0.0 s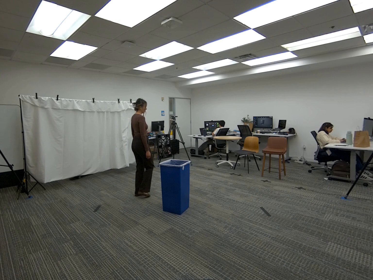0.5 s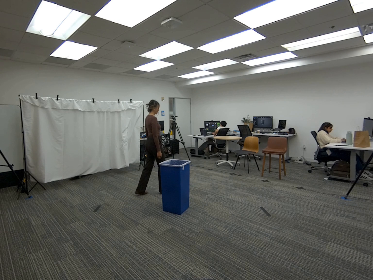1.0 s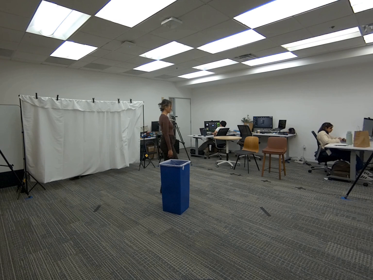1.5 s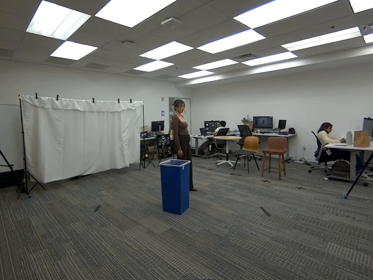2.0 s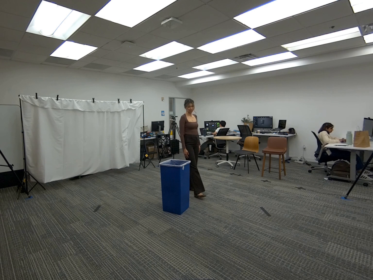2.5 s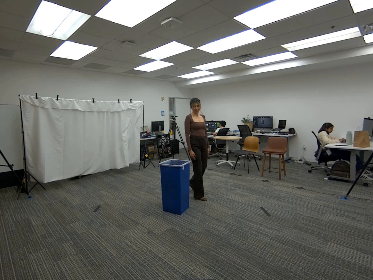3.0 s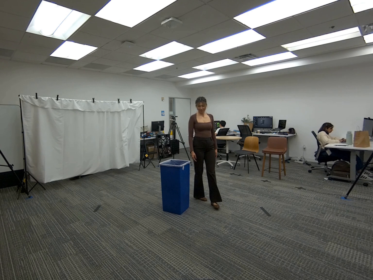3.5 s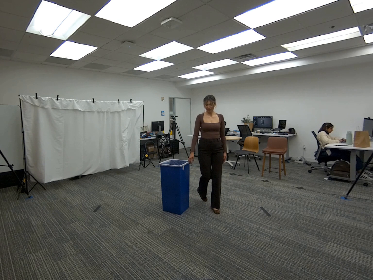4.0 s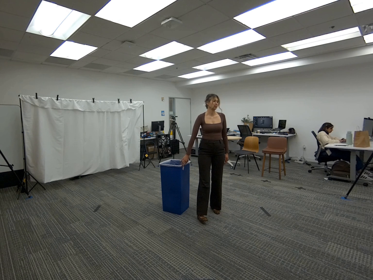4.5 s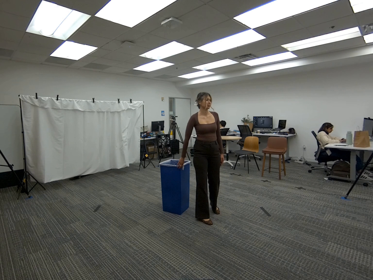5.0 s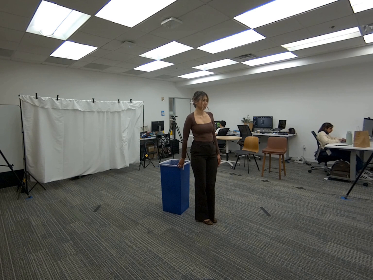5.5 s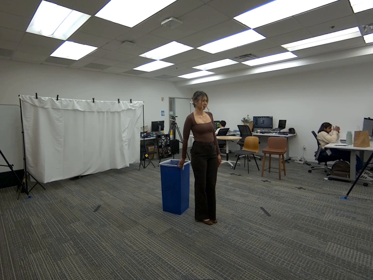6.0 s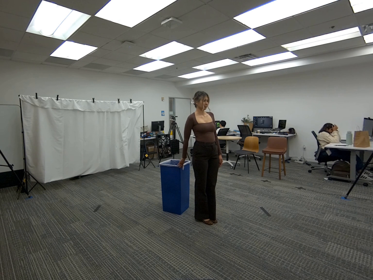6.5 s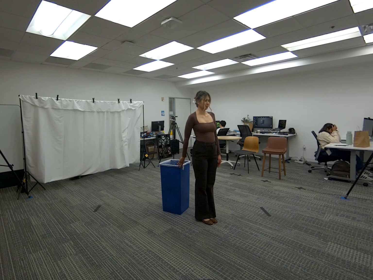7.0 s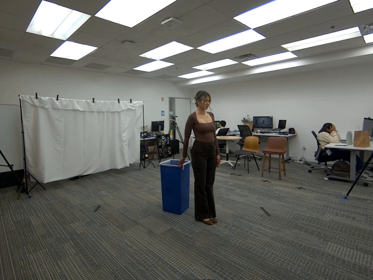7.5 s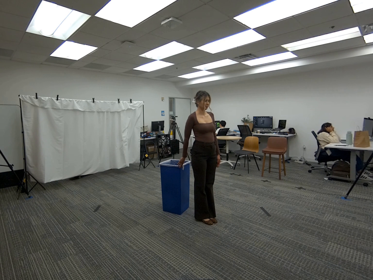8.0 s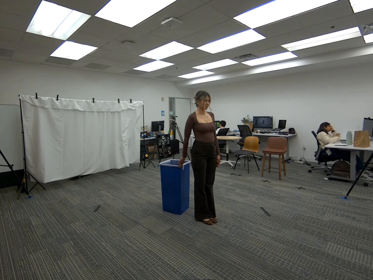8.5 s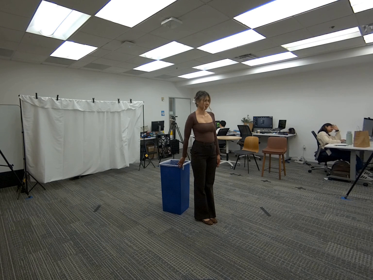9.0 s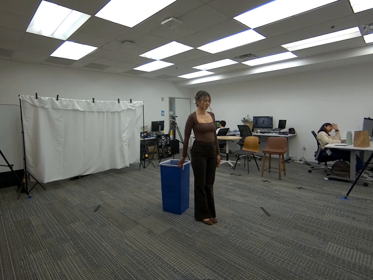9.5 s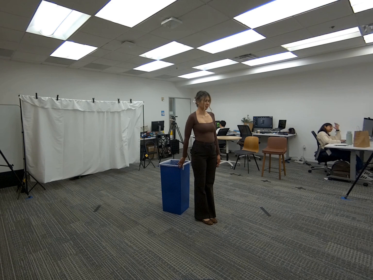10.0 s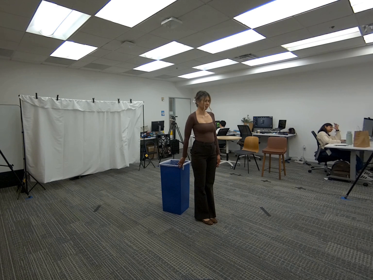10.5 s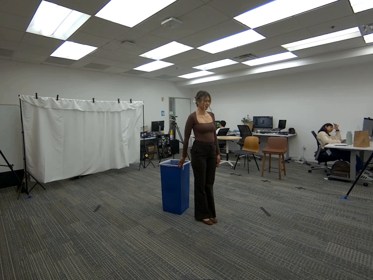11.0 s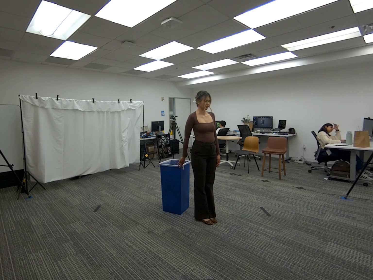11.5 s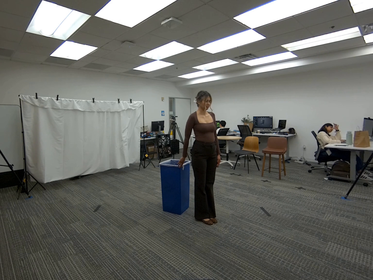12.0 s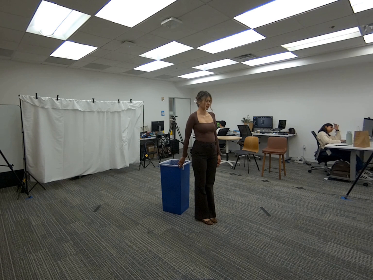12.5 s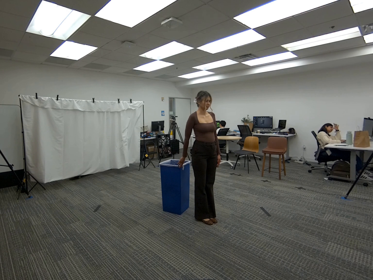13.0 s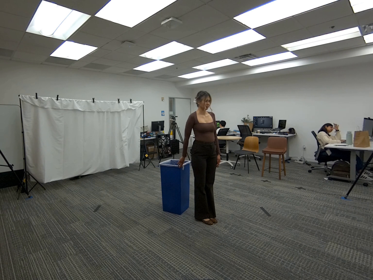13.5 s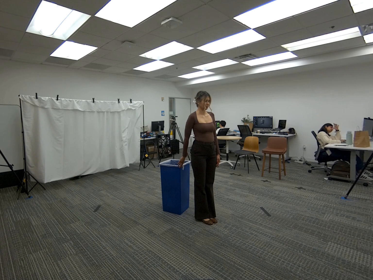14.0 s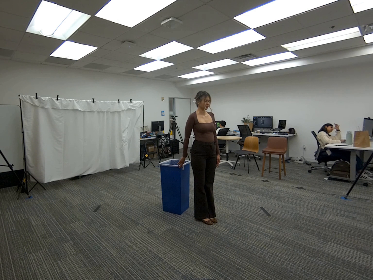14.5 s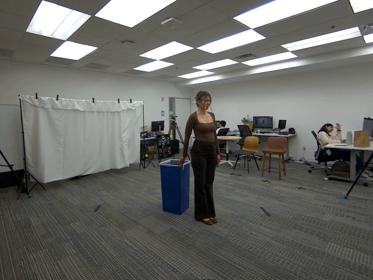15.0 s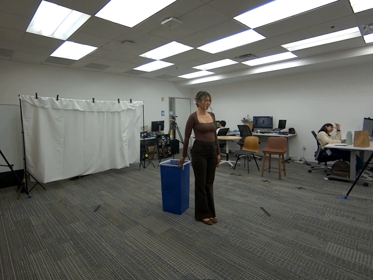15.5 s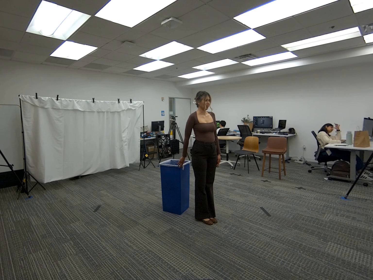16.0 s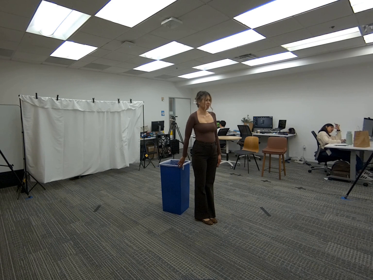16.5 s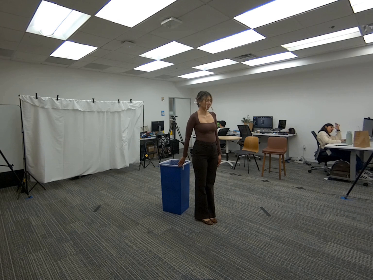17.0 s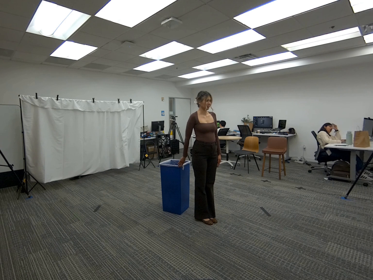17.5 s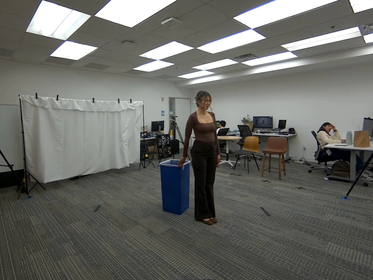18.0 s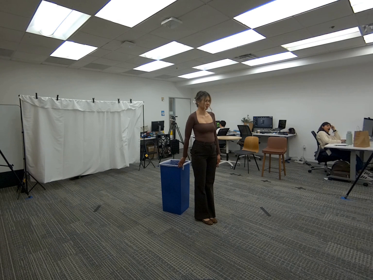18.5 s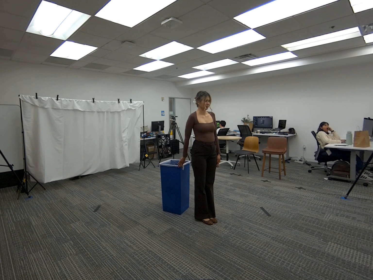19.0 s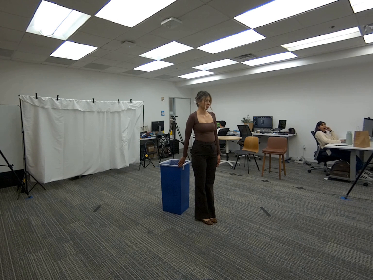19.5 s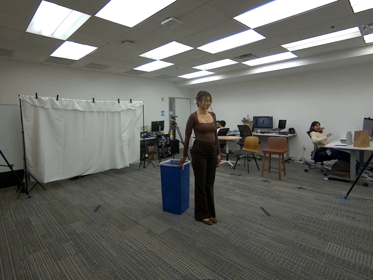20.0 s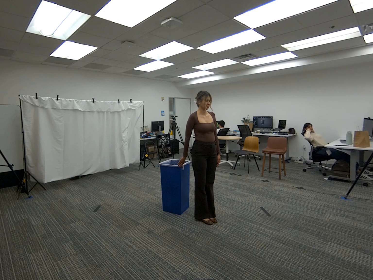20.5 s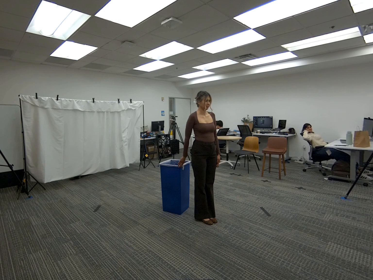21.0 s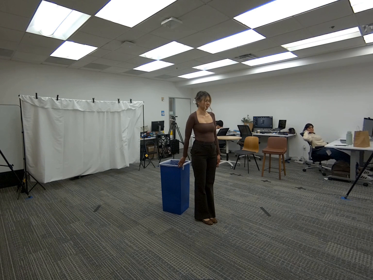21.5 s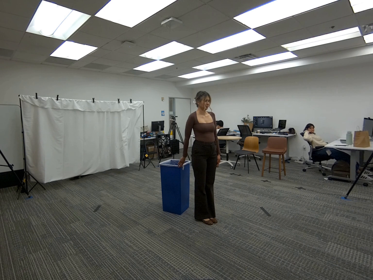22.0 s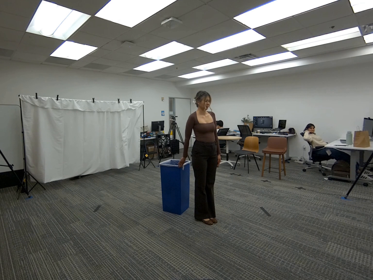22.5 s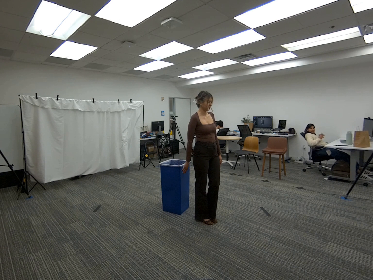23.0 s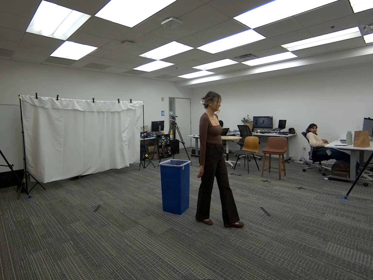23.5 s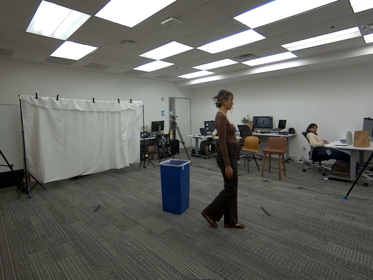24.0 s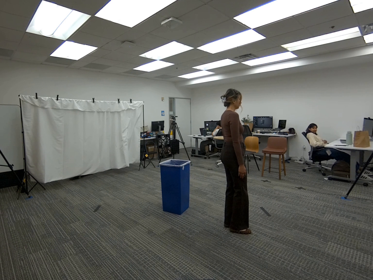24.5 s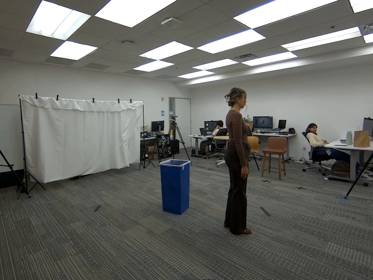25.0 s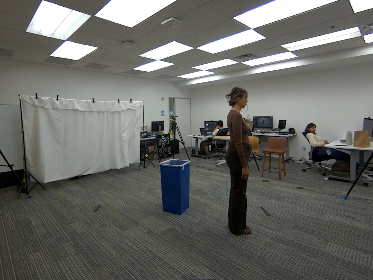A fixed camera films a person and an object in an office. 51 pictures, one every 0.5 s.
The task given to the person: Walk over to the blue trash can. Use your right hand to touch the trash can.
